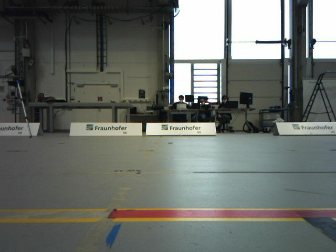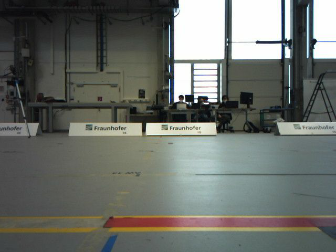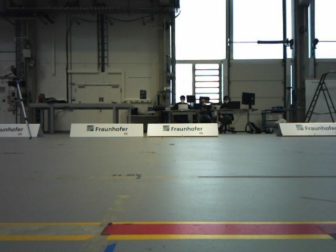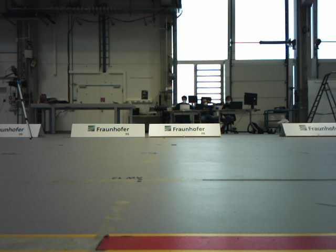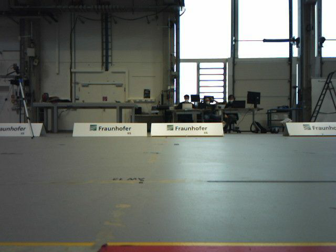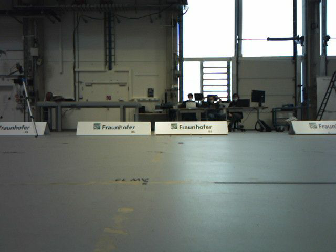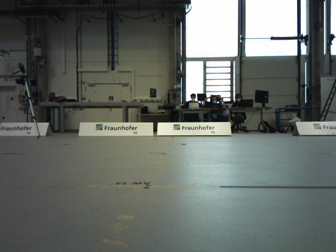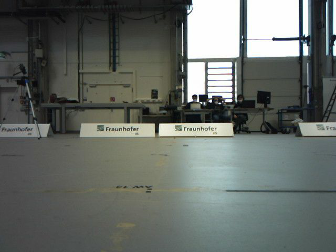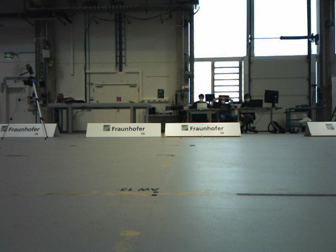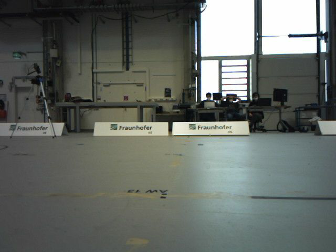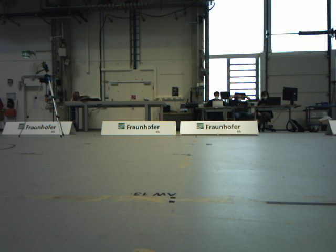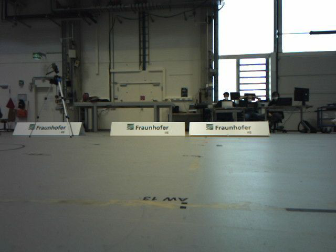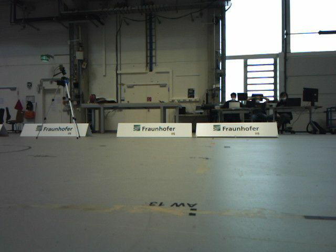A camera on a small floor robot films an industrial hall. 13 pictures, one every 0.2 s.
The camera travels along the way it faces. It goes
forward.
0.0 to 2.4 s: The camera travels forward, about 0.5 m, so what stands in front looms larger.
The film runs forward here.
